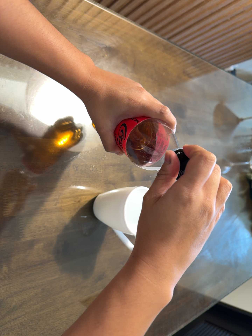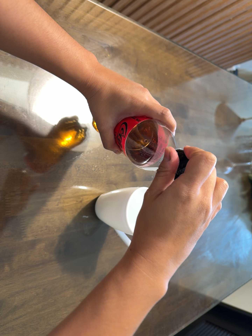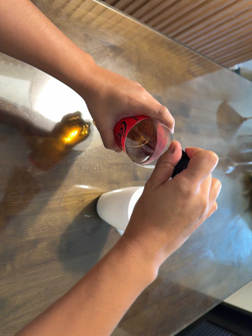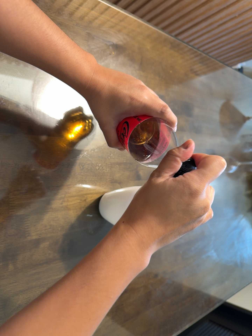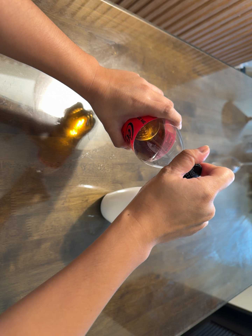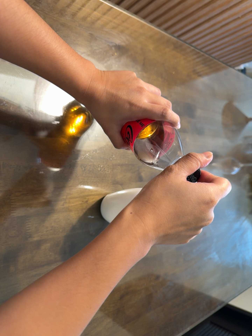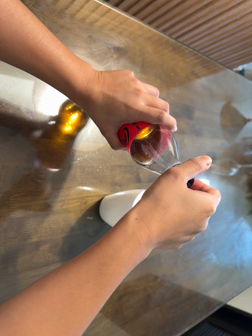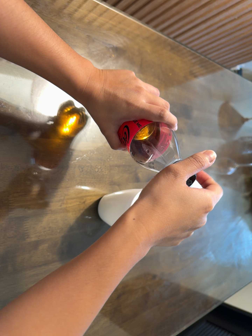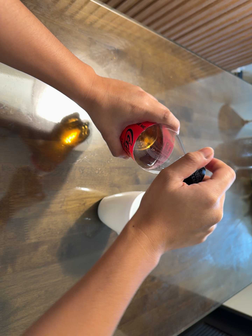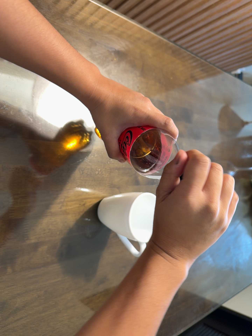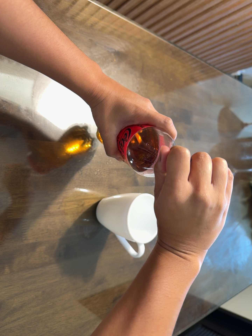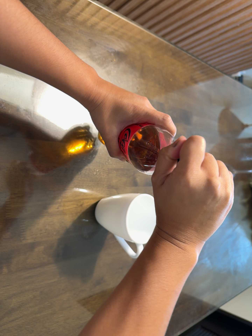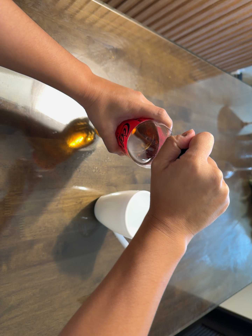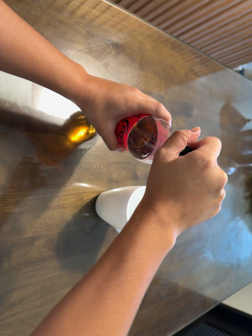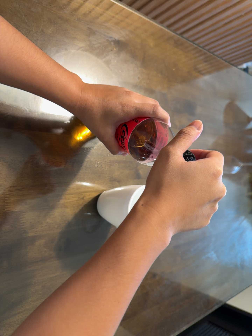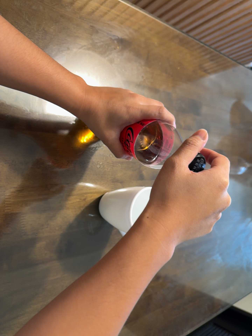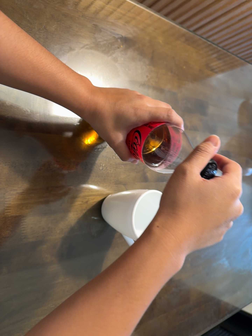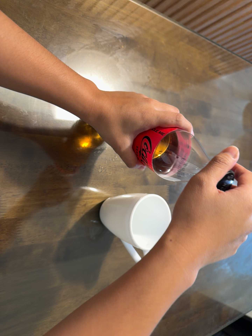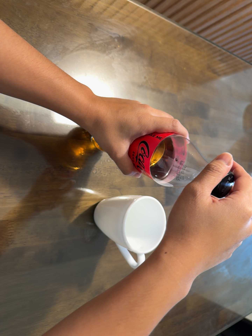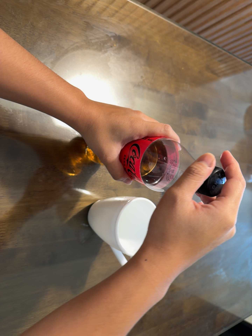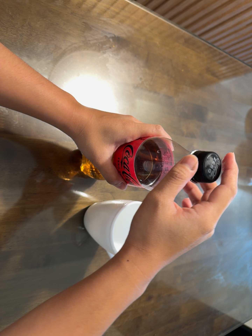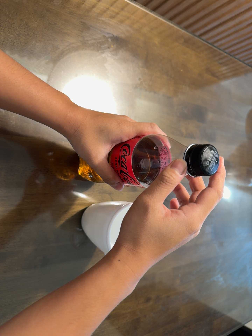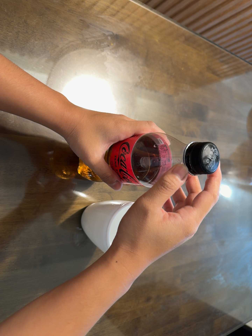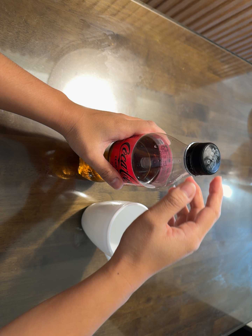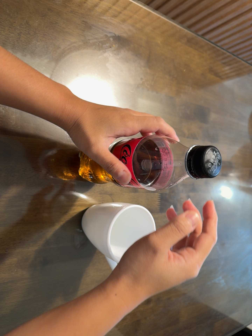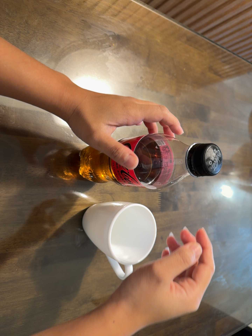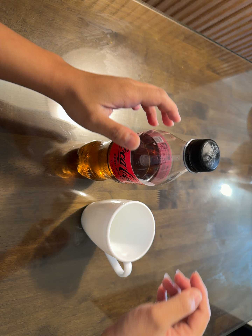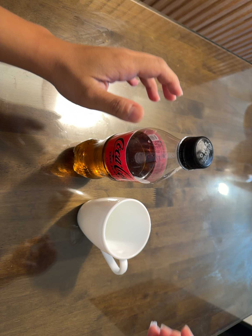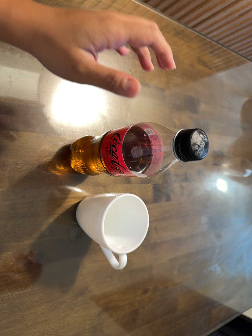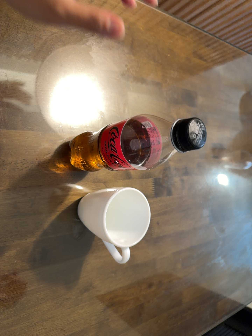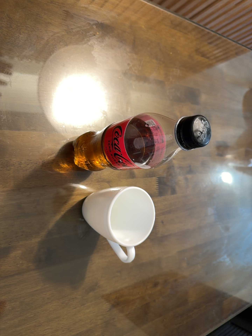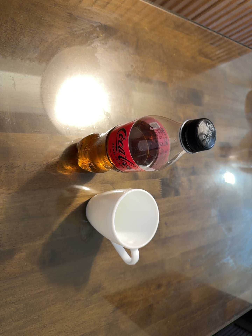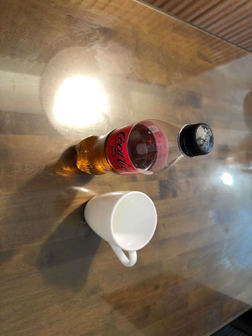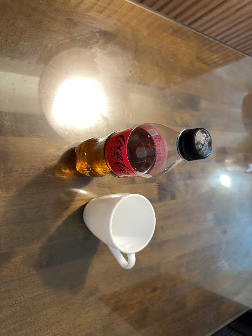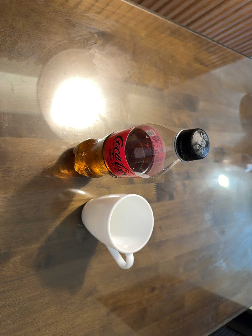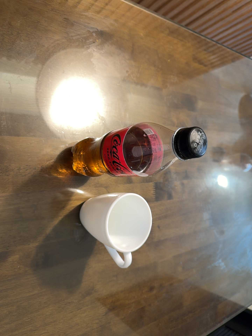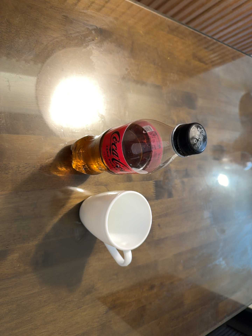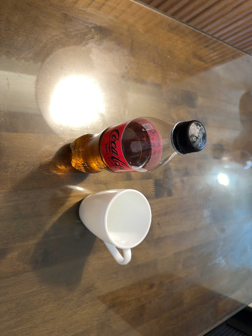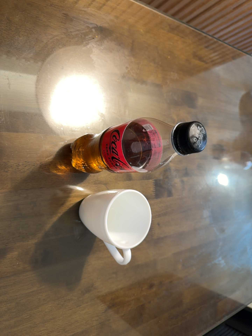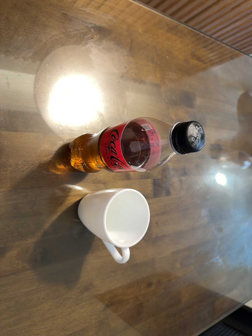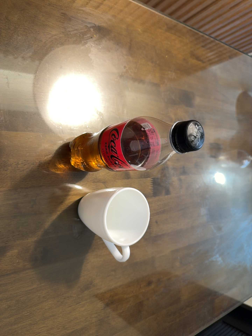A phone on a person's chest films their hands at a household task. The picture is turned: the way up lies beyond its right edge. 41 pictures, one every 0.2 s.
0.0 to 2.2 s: The camera shifts only a little, or ends up much as it began.
2.2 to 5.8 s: The camera travels forward and to its right, about 9 cm, so what stands in front looms larger.
5.8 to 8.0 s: The camera keeps its place and its aim.
The film runs backward here.
